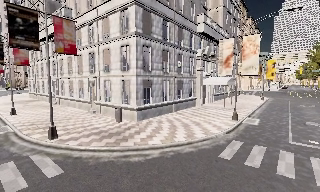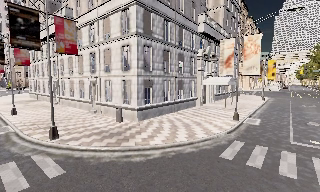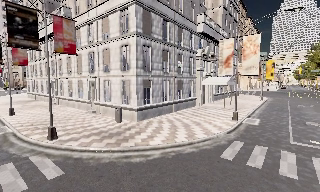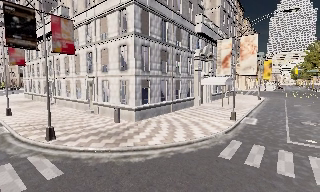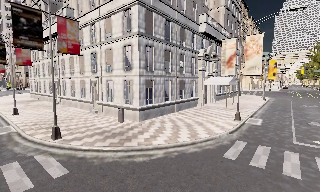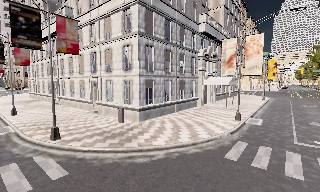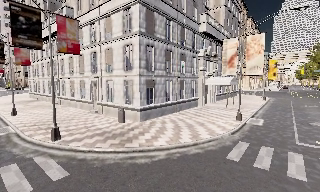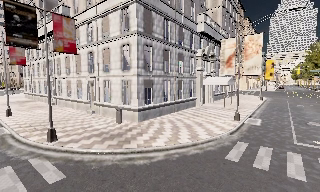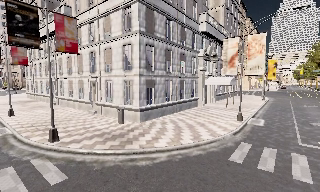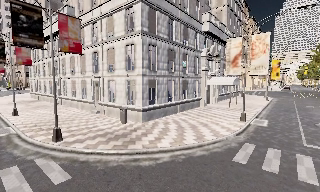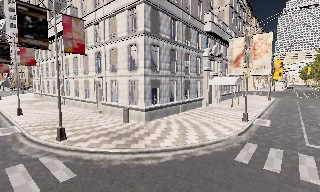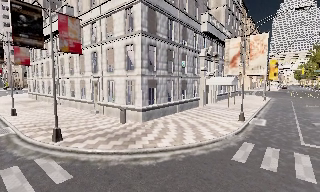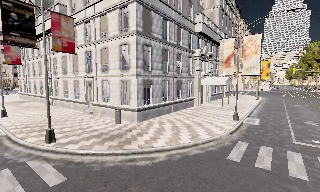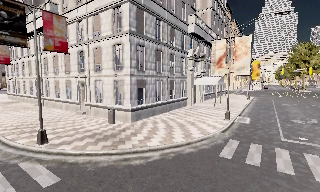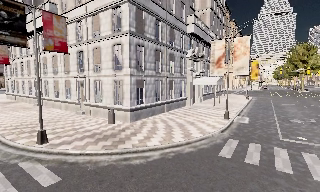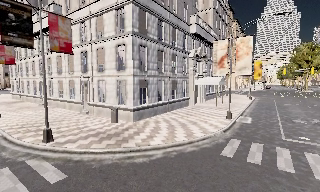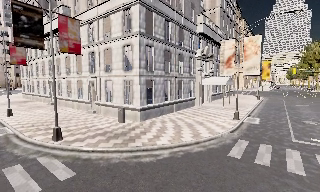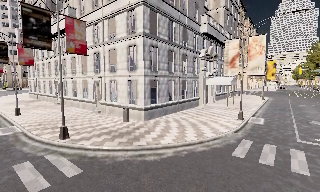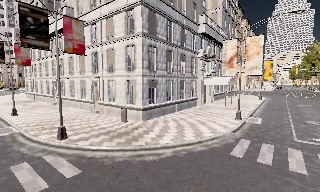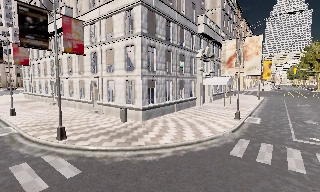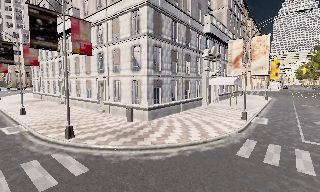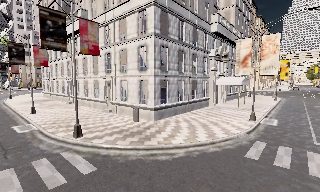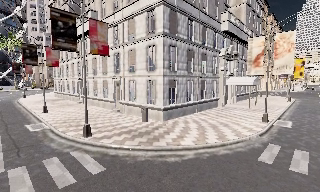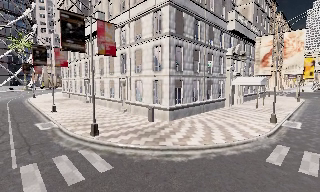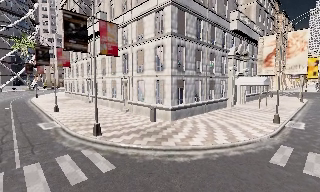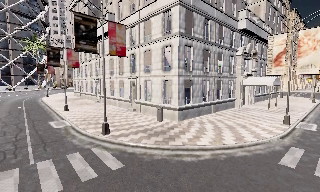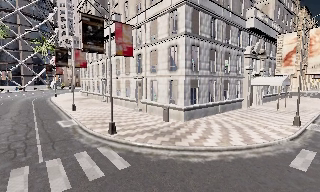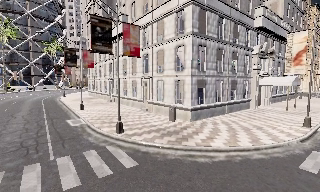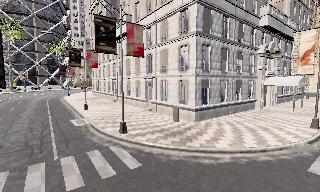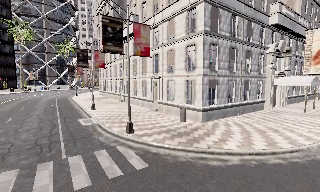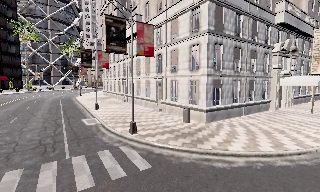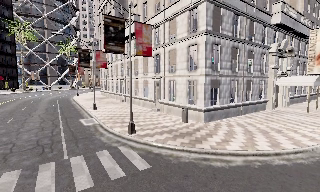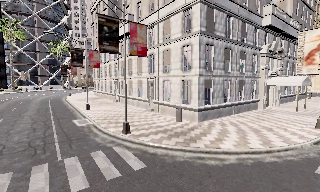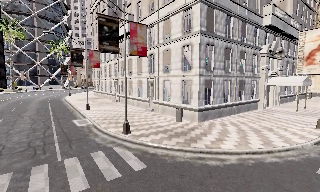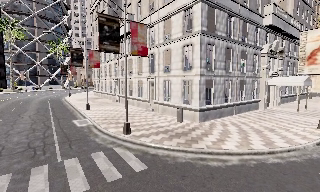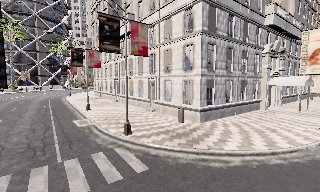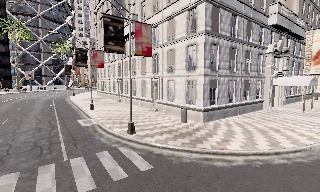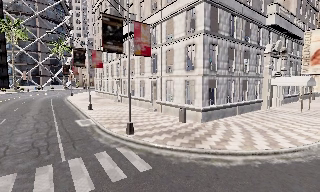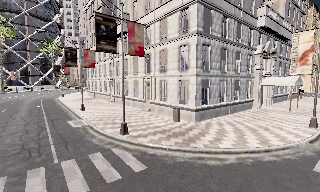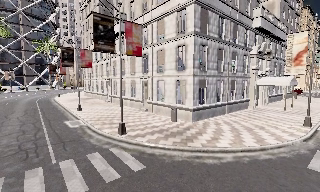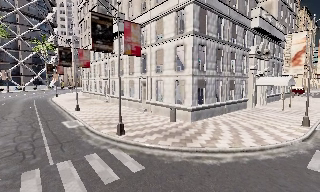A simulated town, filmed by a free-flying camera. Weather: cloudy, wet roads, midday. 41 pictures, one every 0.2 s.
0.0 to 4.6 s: The camera travels to its left, about 1 m, so close, fixed things drift to the right.
4.6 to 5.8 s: The camera swings to its left by about 10 degrees, and the scene slides to the right.
5.8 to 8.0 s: The camera shifts only a little, or ends up much as it began.
The film runs forward here.
